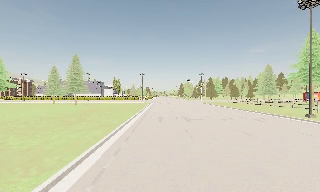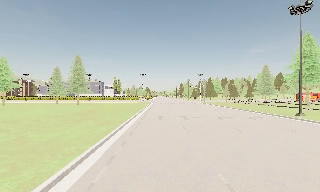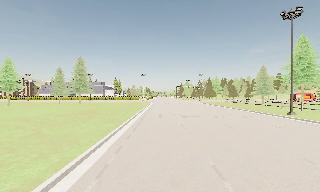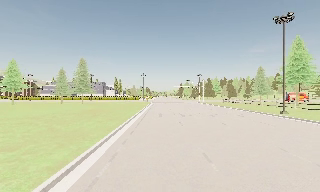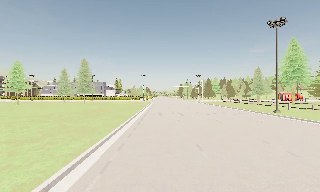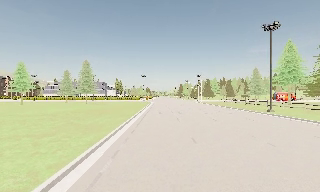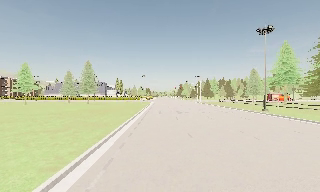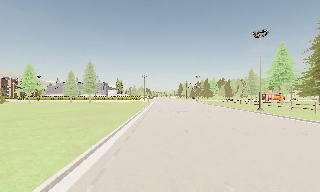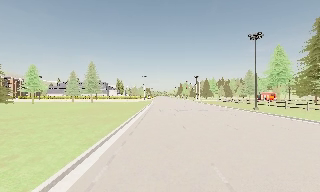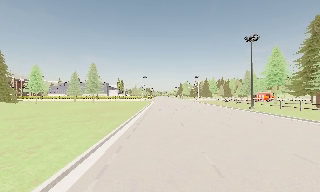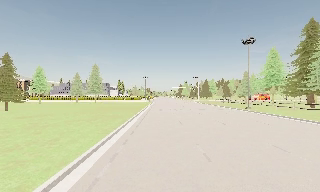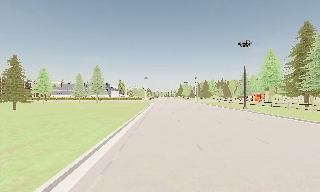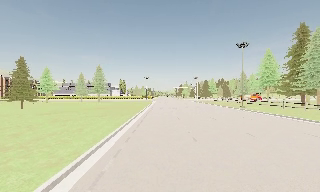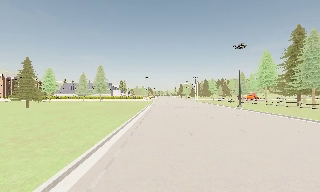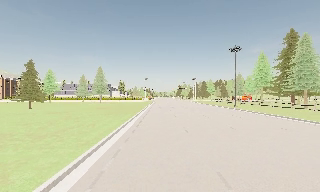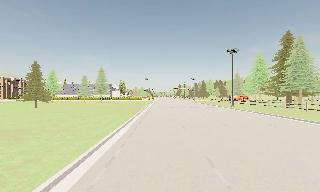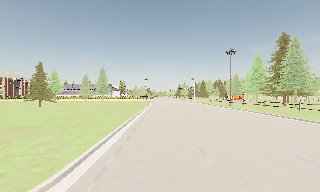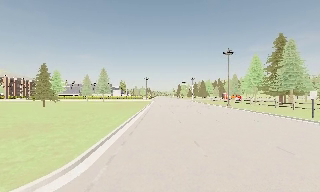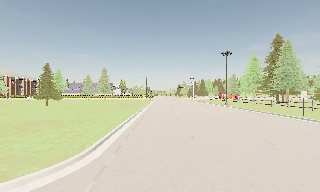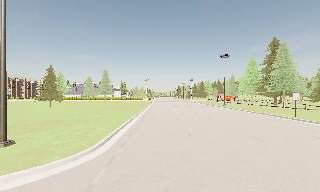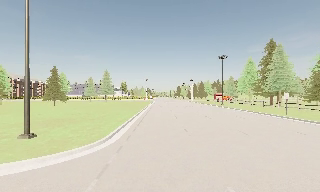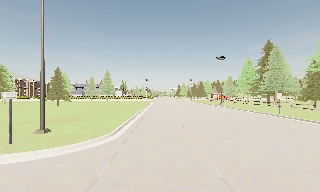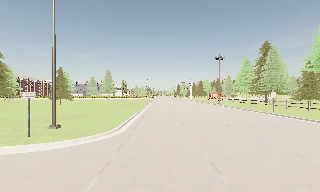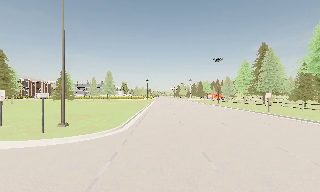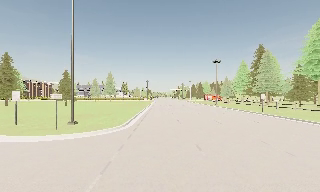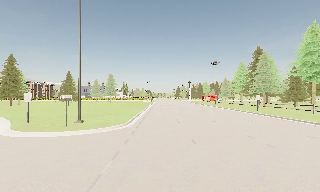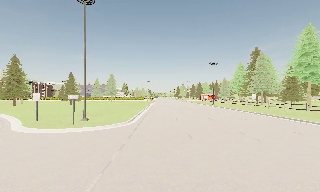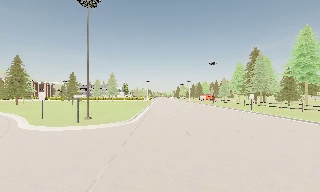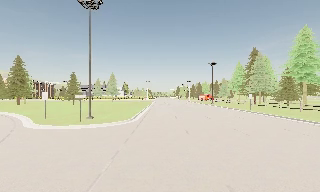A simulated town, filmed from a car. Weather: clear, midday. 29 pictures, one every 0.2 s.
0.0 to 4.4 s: The camera travels backward, about 25 m, so what stands in front gets smaller.
4.4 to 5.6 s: The camera travels backward, about 5 m, so what stands in front gets smaller. It loses speed.
The film runs backward here.
